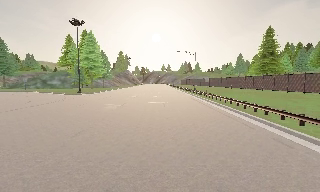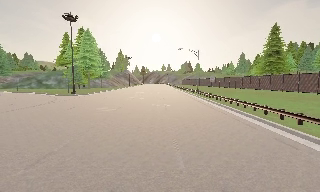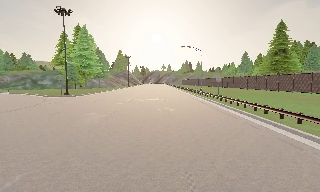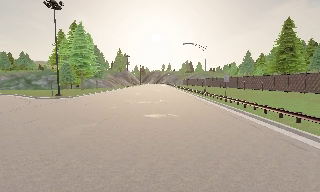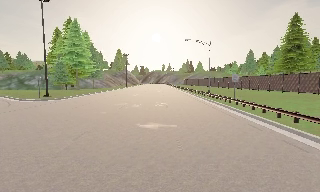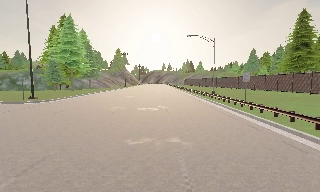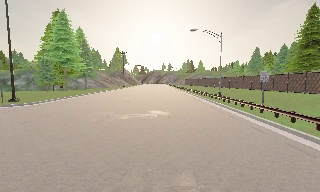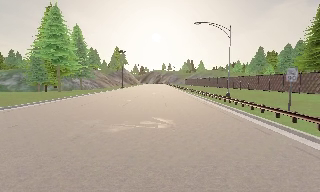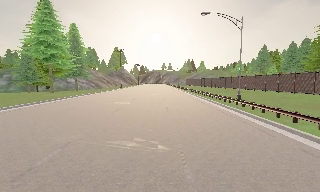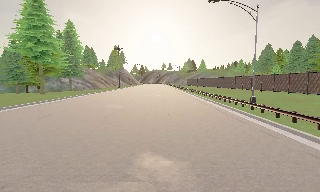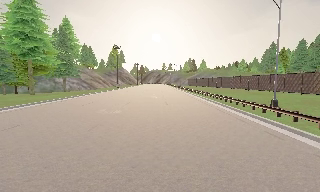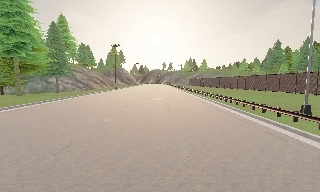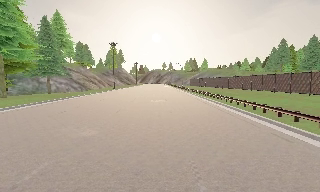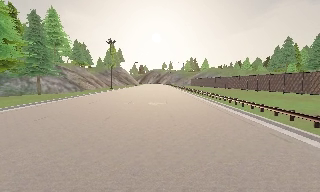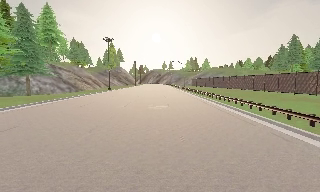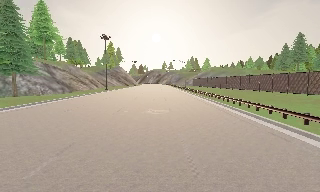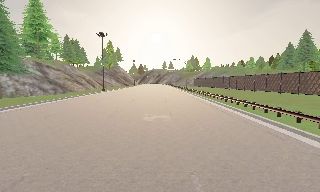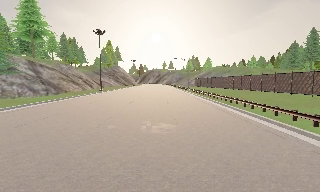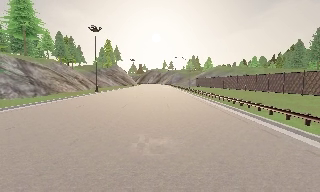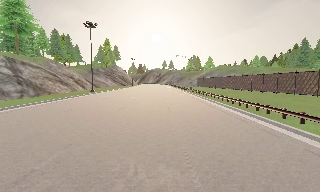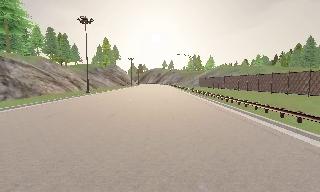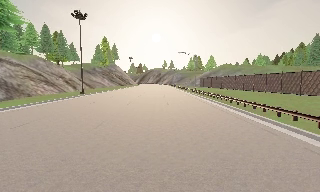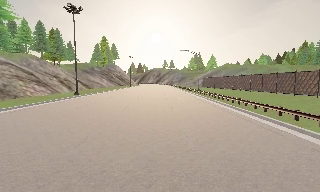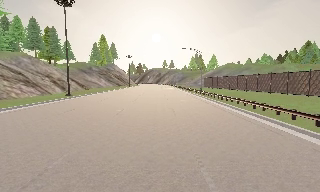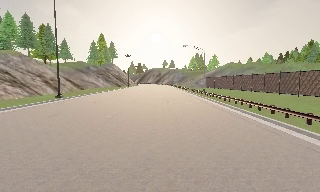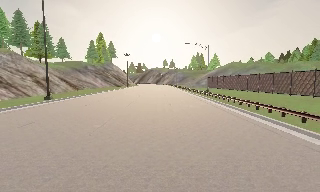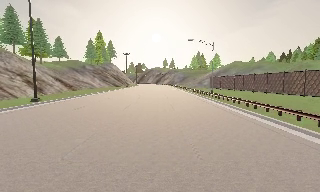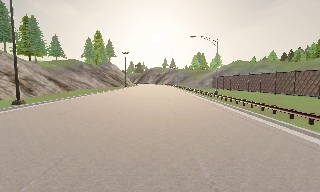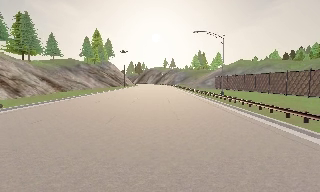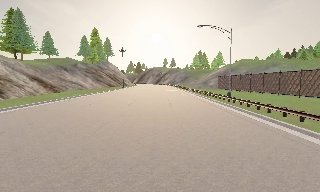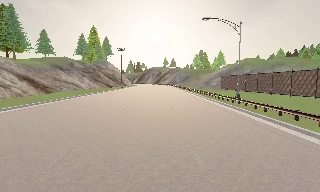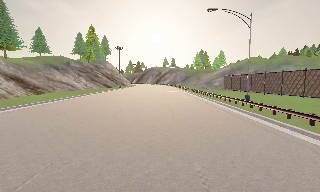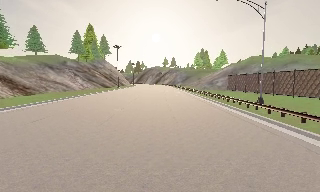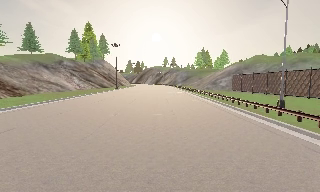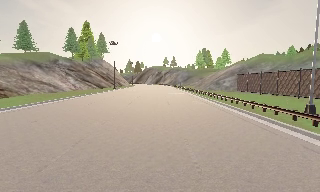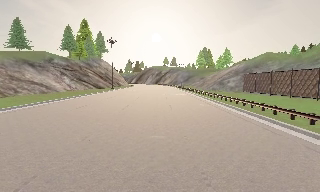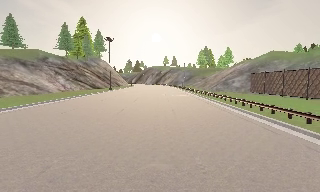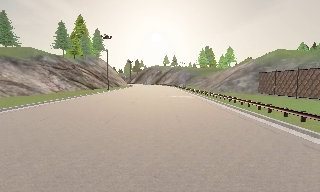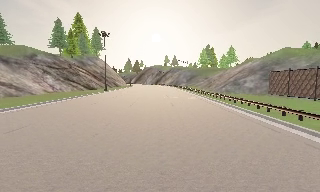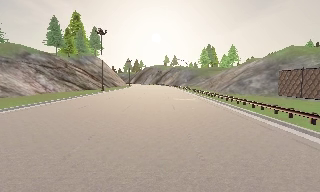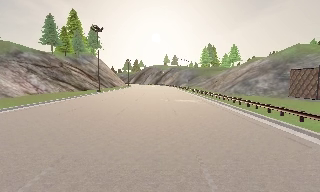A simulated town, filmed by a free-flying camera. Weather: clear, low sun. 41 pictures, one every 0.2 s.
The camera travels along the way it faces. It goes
forward.
0.0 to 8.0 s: The camera travels forward, about 80 m, so what stands in front looms larger.
The film runs forward here.
